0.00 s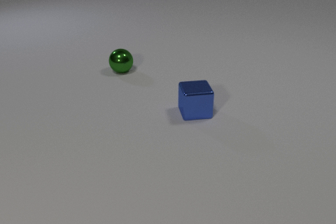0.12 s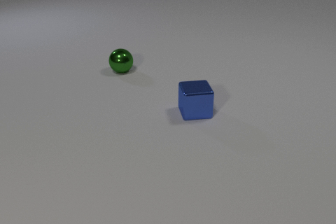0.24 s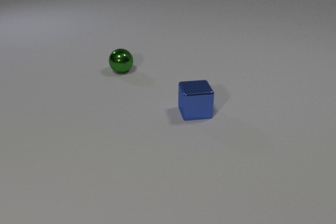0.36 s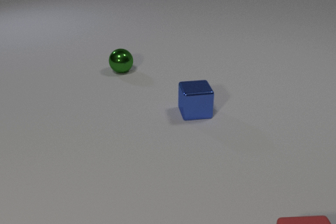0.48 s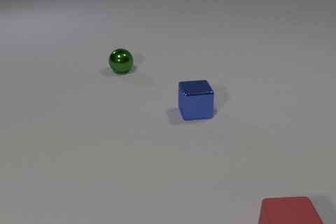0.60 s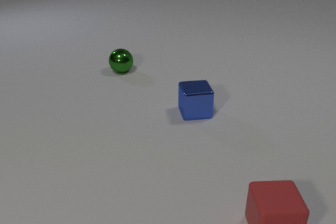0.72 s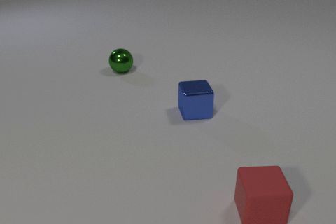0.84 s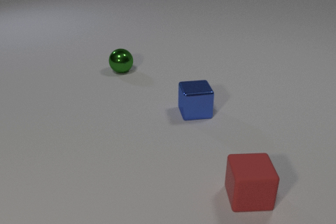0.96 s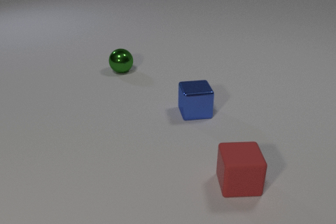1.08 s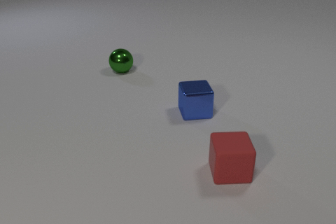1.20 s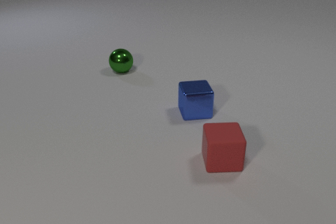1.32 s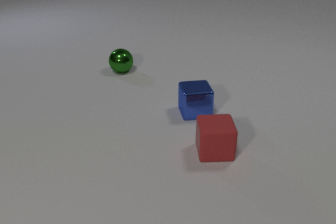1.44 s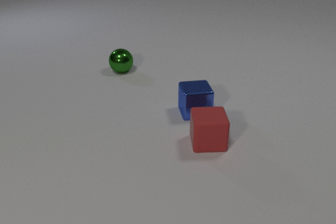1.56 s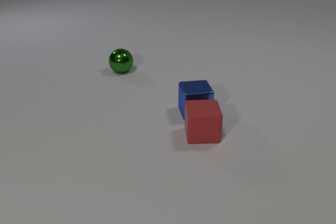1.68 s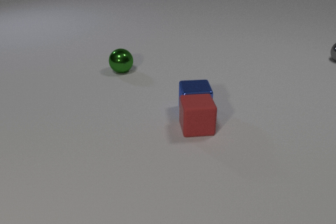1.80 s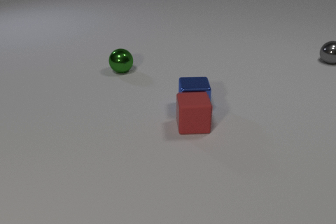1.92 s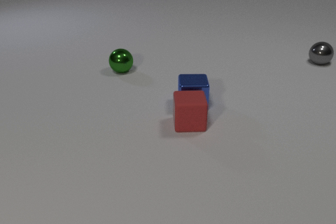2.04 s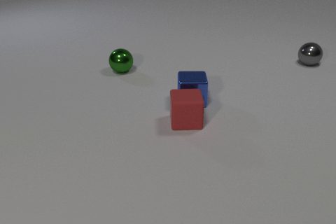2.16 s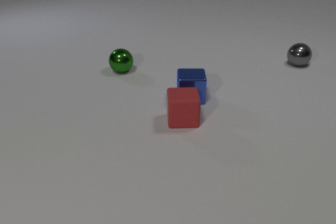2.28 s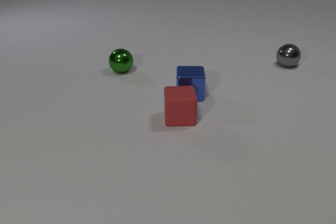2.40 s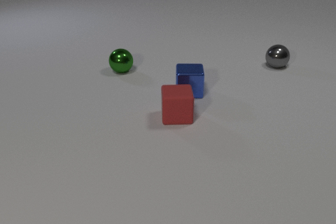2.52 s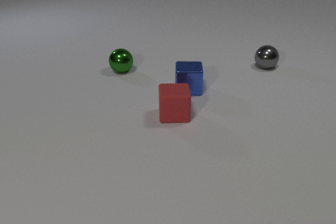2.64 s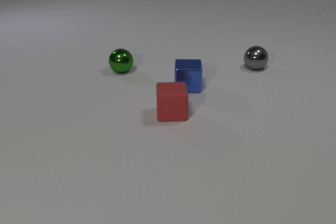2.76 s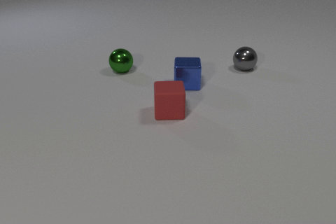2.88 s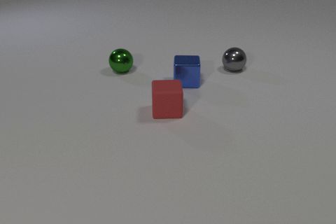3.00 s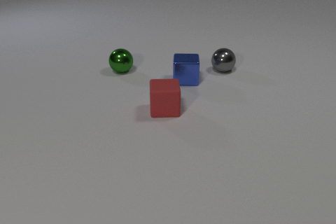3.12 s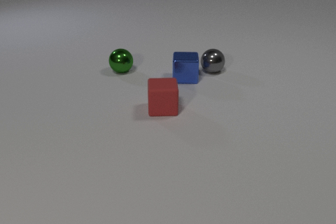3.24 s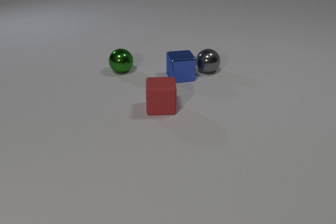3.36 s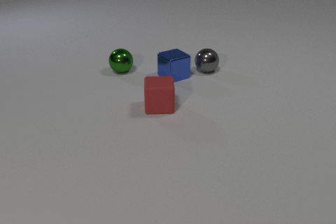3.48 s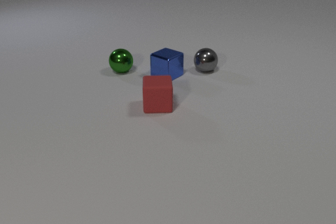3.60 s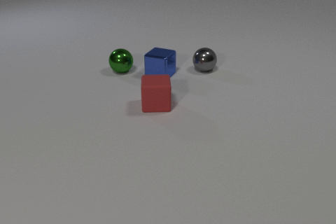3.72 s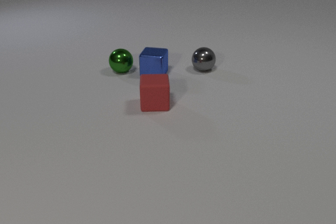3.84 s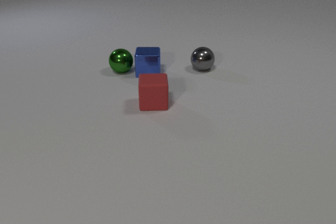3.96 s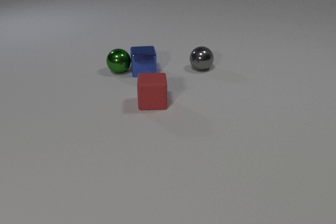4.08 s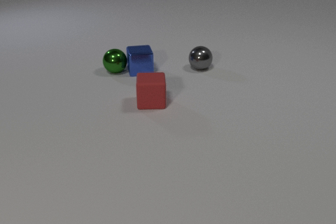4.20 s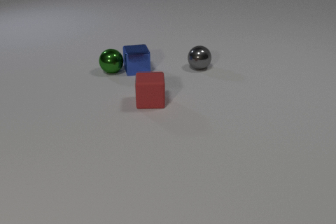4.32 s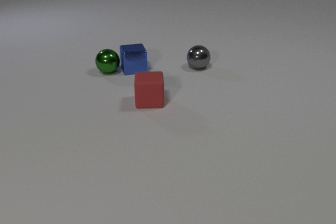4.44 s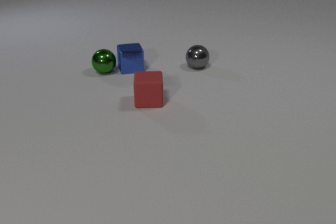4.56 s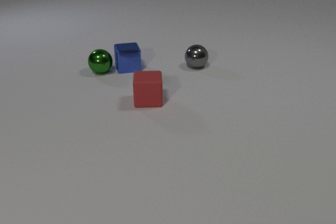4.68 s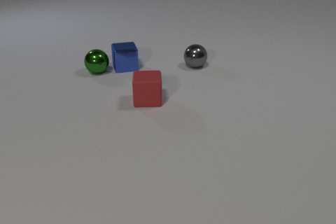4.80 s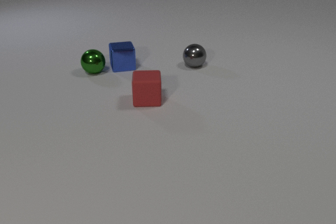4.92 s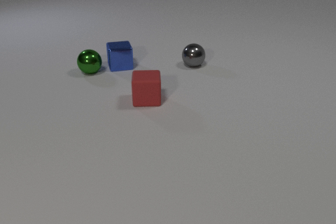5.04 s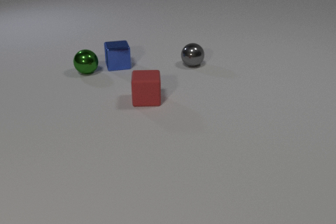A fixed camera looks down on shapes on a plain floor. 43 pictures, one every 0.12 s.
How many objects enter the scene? 2.
What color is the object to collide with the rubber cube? blue.
How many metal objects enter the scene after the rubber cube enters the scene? 1.
0.00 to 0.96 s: The red rubber cube comes in at the bottom edge, slides away from the camera and to the left.
0.96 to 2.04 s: The red rubber cube slides away from the camera and to the left. The blue metal cube slides away from the camera. The gray metal sphere comes in at the right edge, rolls to the left and toward the camera. The red rubber cube and the blue metal cube collide.
2.04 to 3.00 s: The red rubber cube slides away from the camera and to the left. The blue metal cube slides away from the camera. The gray metal sphere rolls to the left and toward the camera.
3.00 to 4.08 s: The red rubber cube slides away from the camera and to the left. The blue metal cube slides to the left and away from the camera, spins so that its near face slides to the right, counterclockwise seen from above. The gray metal sphere rolls to the left. The green metal sphere rolls to the left. The blue metal cube and the gray metal sphere collide. The blue metal cube and the green metal sphere collide.
4.08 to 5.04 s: The red rubber cube slides away from the camera. The blue metal cube slides to the left and away from the camera. The gray metal sphere rolls to the left and away from the camera. The green metal sphere rolls to the left.
